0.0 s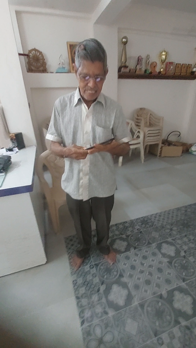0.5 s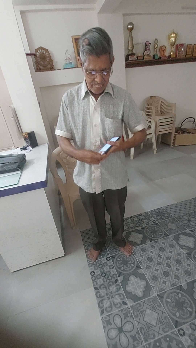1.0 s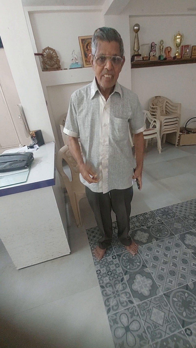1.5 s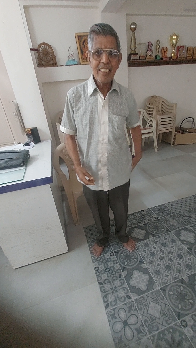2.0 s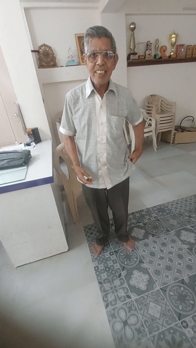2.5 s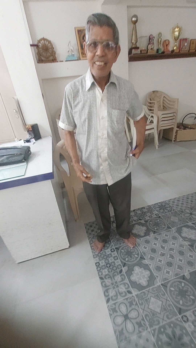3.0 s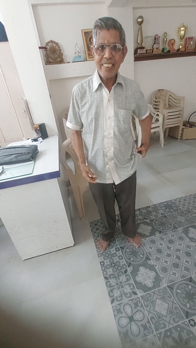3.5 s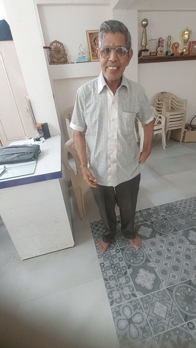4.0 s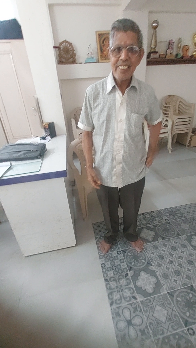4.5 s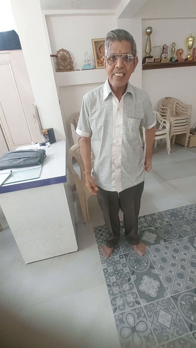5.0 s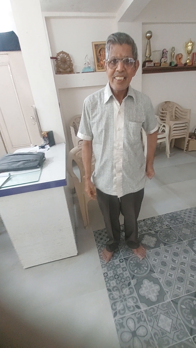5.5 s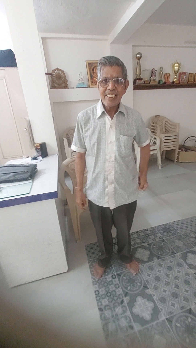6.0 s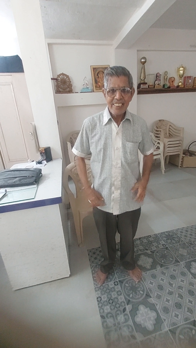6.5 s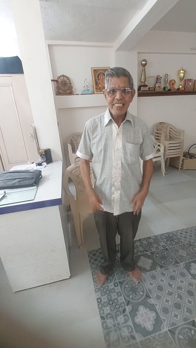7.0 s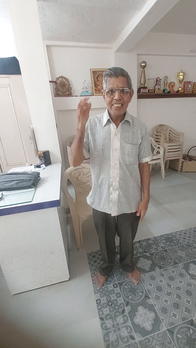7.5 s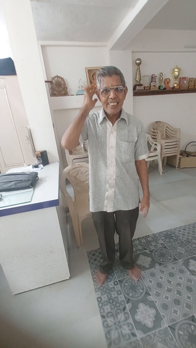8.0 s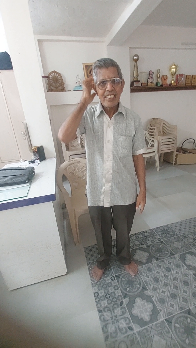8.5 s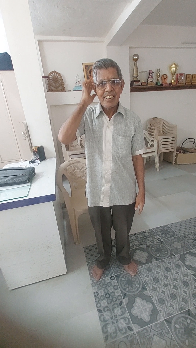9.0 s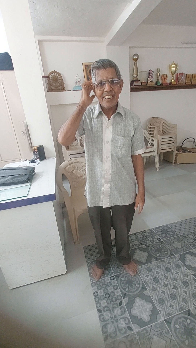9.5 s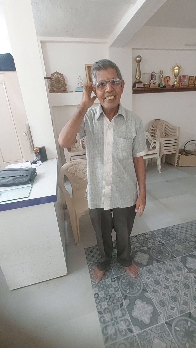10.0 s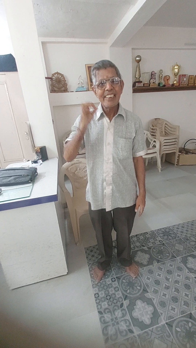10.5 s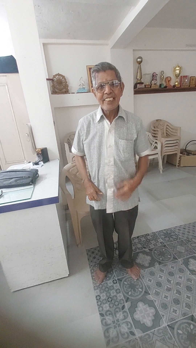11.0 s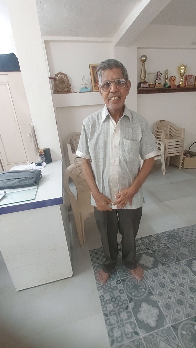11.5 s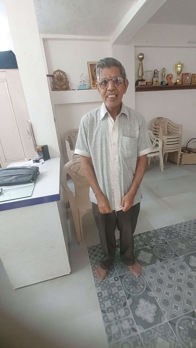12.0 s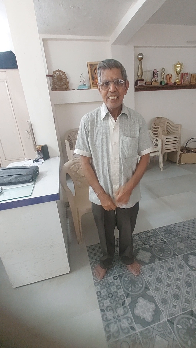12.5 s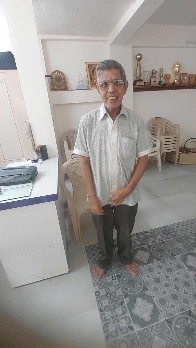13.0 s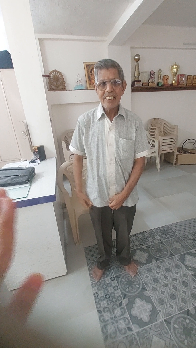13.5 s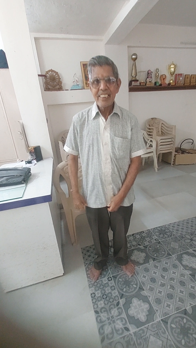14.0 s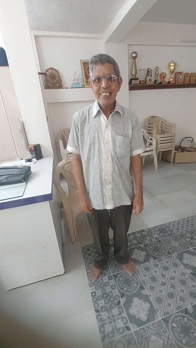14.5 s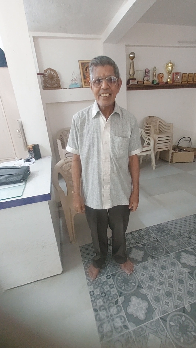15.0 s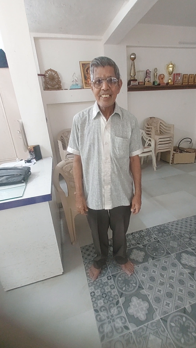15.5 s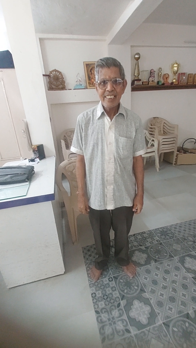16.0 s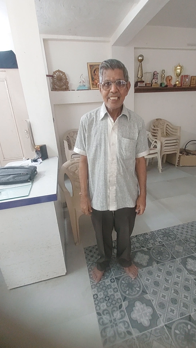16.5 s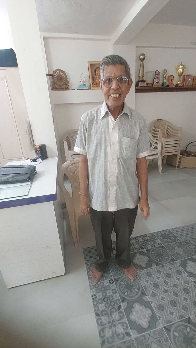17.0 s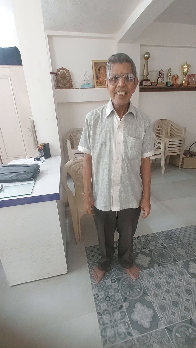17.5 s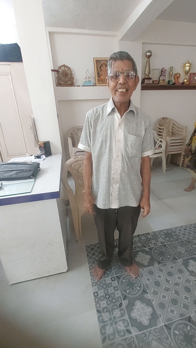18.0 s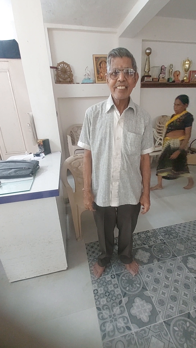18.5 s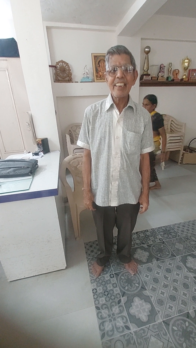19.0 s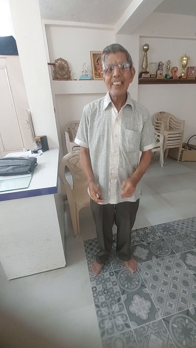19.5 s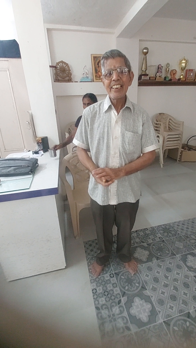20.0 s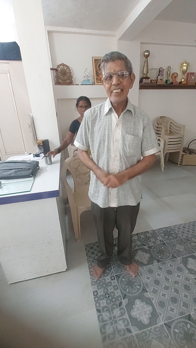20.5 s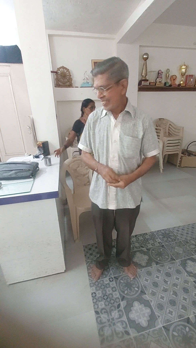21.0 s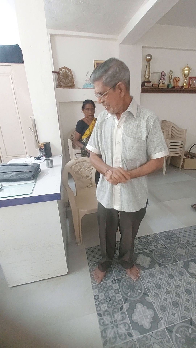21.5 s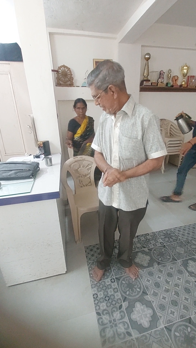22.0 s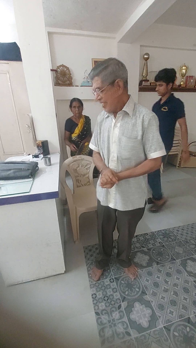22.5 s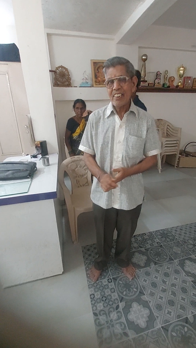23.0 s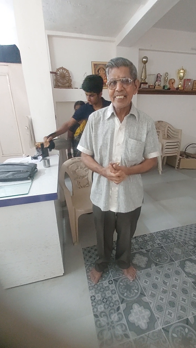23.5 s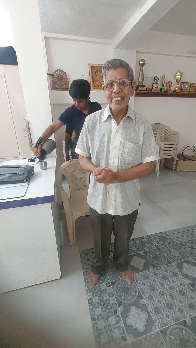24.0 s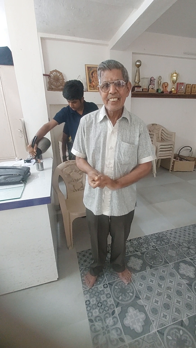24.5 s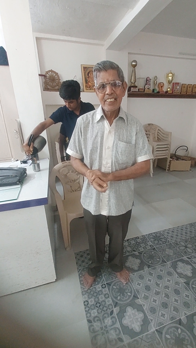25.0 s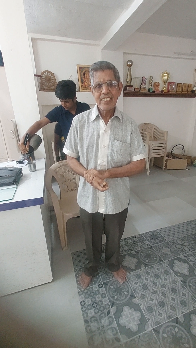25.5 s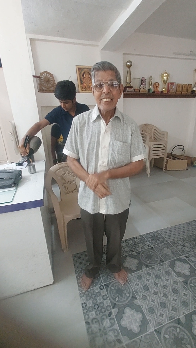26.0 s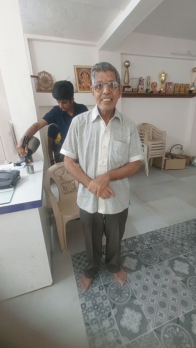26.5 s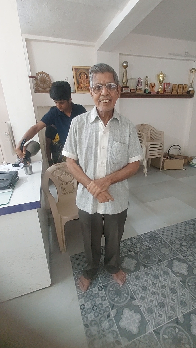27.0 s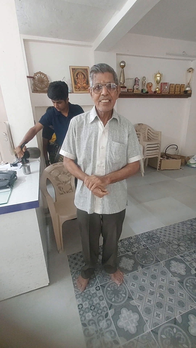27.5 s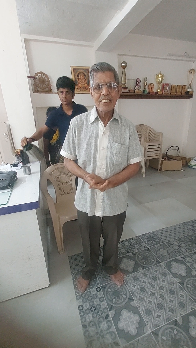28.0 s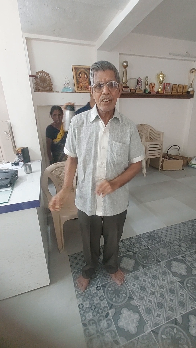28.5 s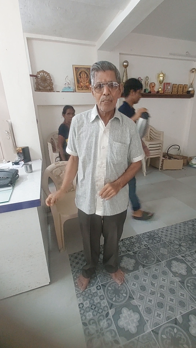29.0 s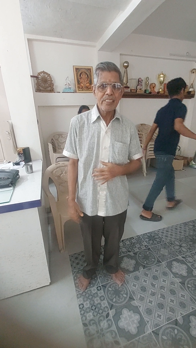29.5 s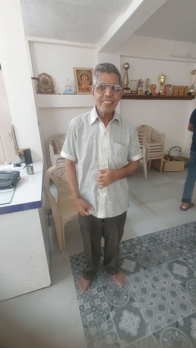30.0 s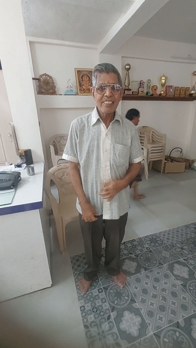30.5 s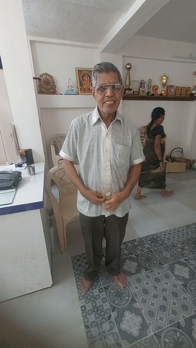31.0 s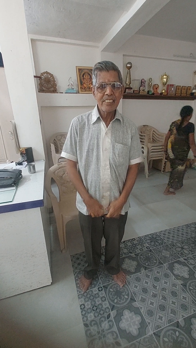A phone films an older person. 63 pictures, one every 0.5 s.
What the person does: Standing.
